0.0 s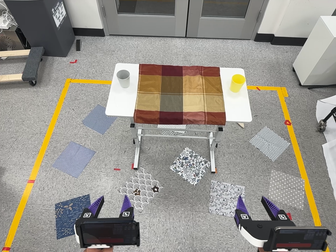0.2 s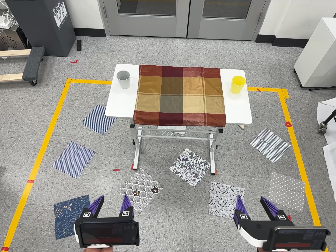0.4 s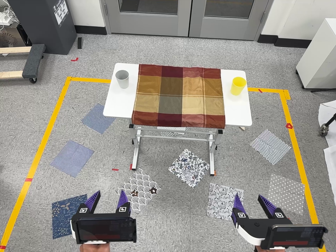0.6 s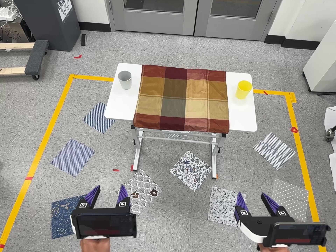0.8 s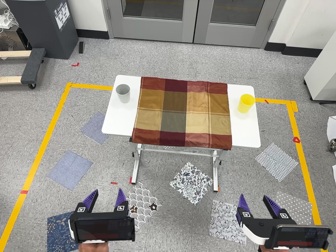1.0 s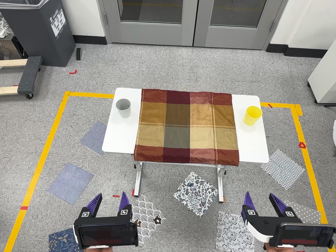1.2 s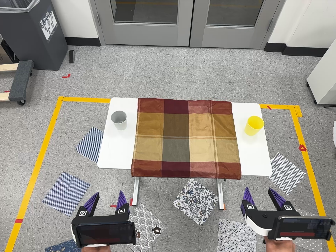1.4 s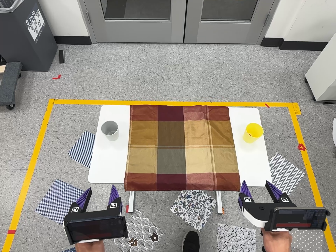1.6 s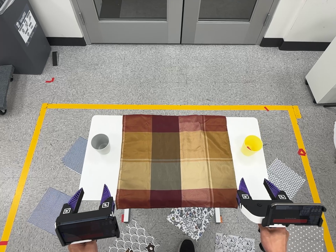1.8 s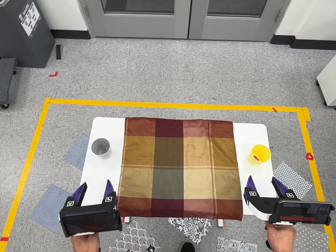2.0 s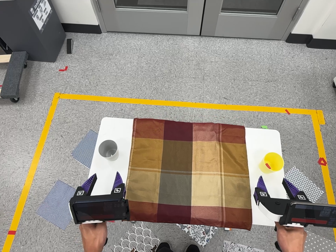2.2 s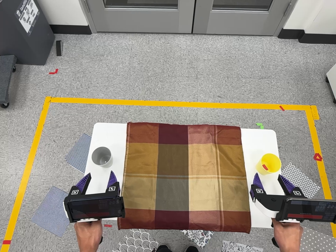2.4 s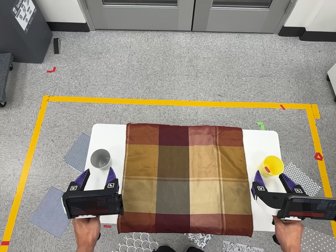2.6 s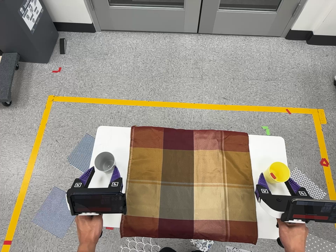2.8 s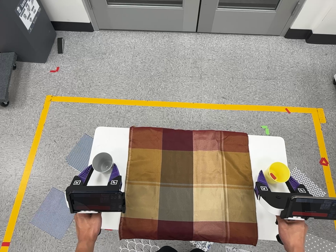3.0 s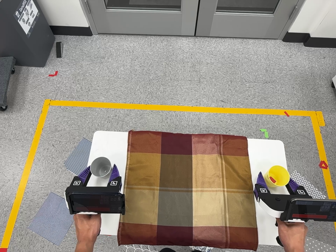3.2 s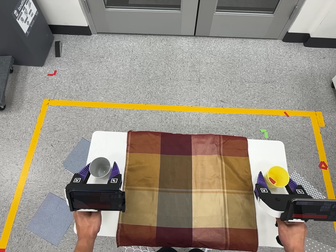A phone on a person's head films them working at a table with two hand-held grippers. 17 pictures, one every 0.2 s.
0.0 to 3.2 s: The camera travels toward the top of its view and forward, about 80 cm, so close, fixed things drift downward. Its aim tips toward the bottom of its view by about 10 degrees.
The film runs forward here.
